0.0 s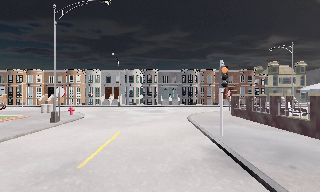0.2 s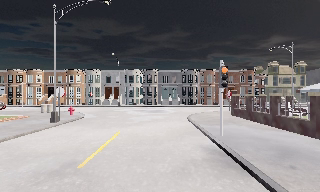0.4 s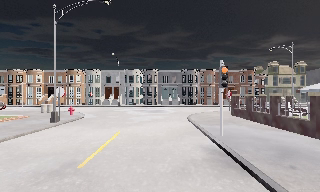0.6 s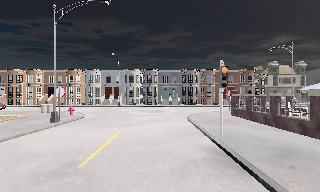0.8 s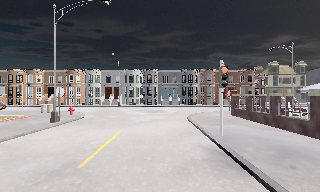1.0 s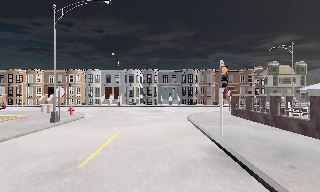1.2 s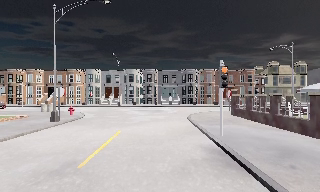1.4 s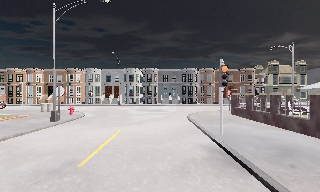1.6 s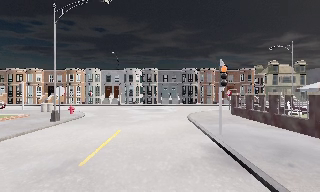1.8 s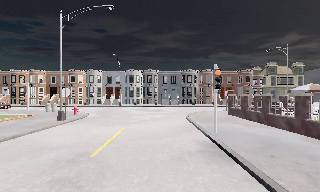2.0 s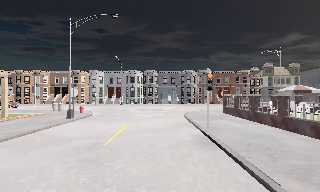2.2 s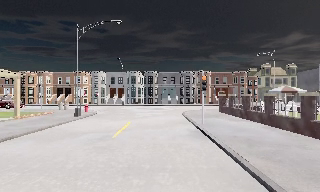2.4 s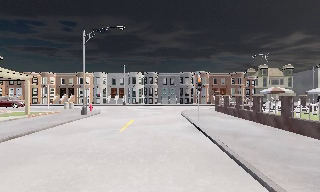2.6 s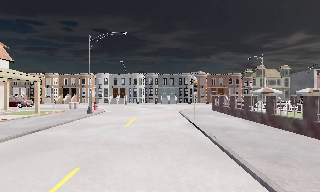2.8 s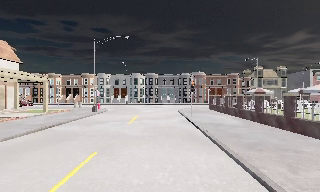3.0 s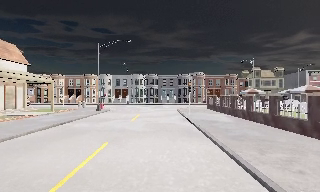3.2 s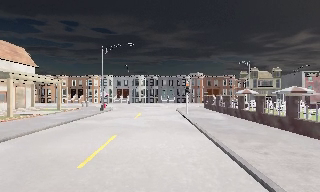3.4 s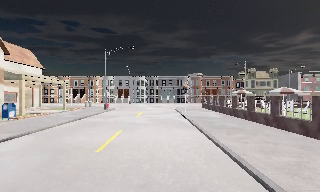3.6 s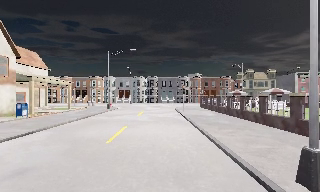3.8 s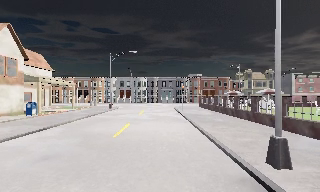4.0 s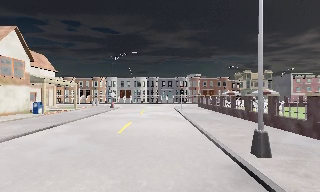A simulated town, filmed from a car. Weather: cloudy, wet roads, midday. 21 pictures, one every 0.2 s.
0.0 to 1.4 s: The camera keeps its place and its aim.
1.4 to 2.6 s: The camera travels backward, about 5 m, so what stands in front gets smaller. It gains speed.
2.6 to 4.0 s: The camera travels backward, about 7 m, so what stands in front gets smaller.
The film runs backward here.
